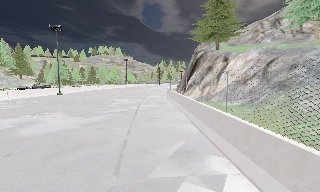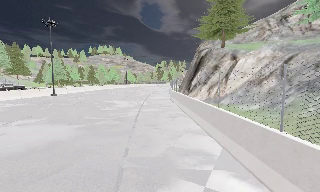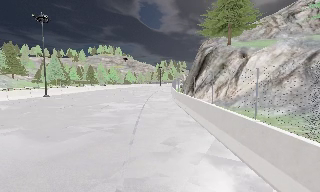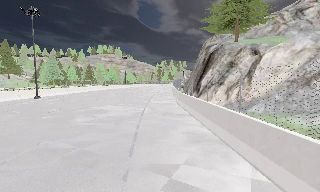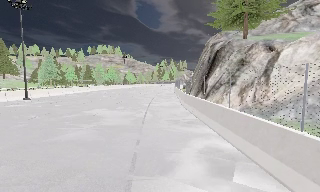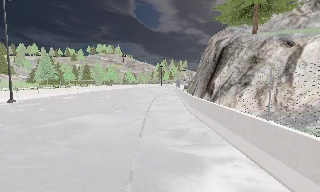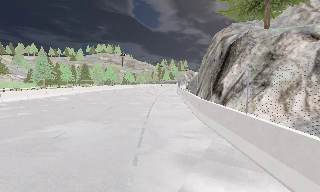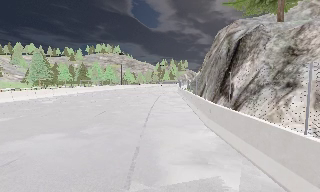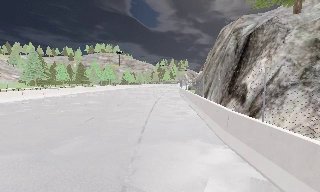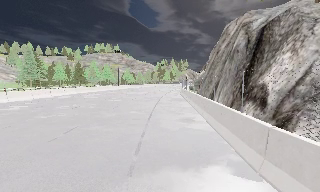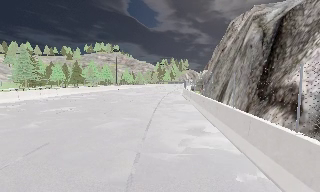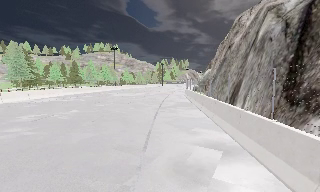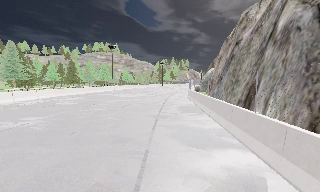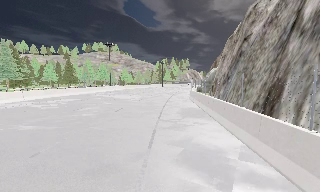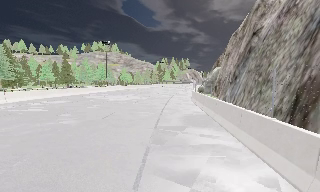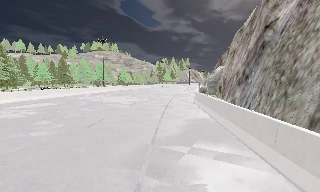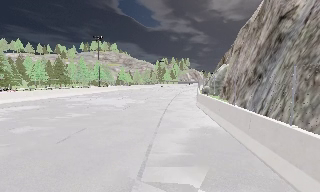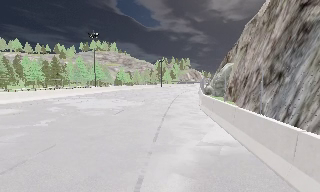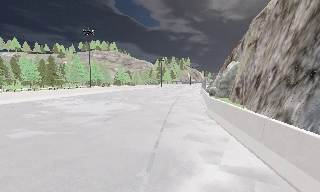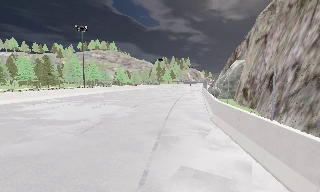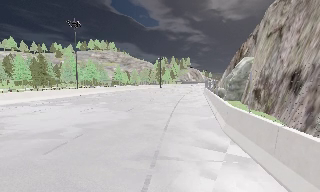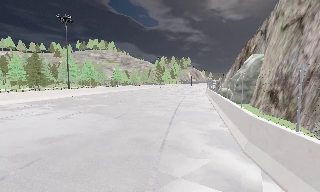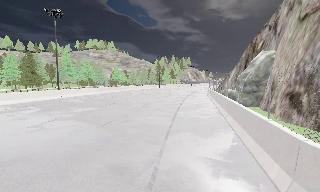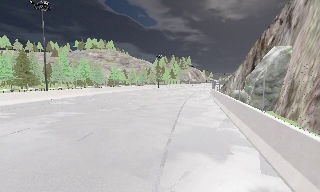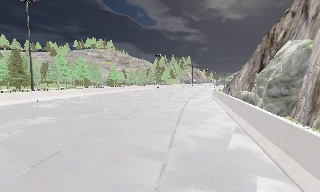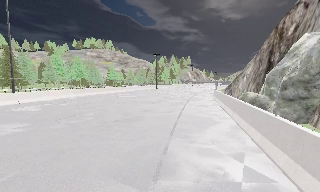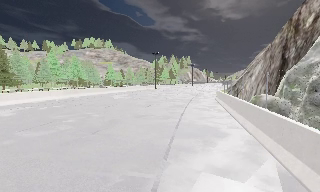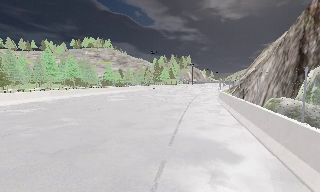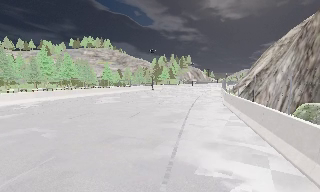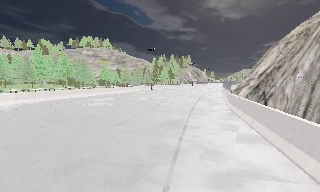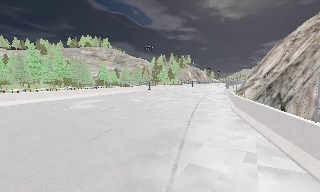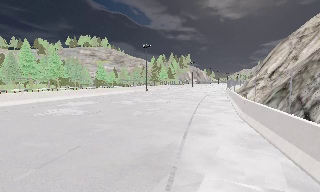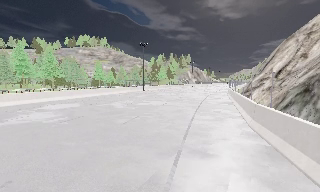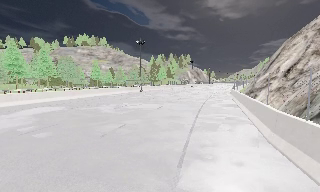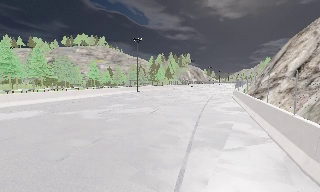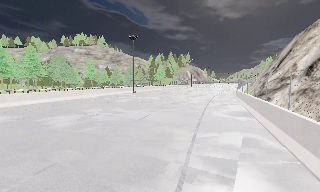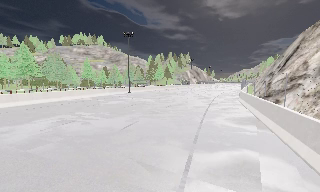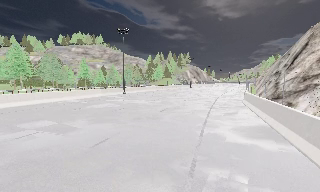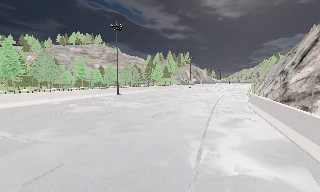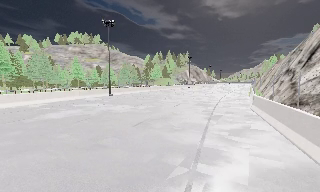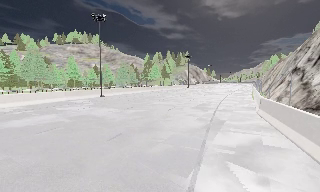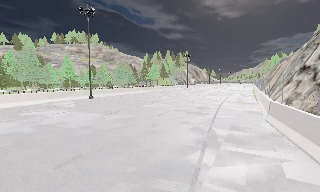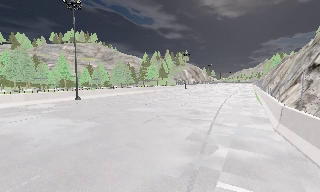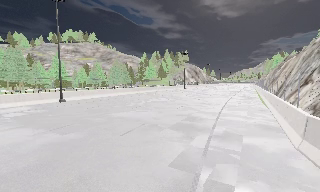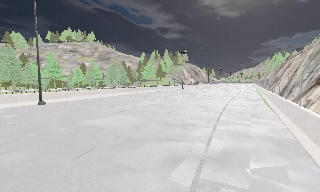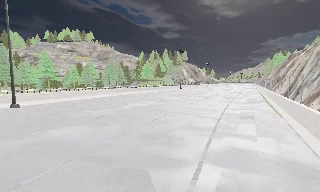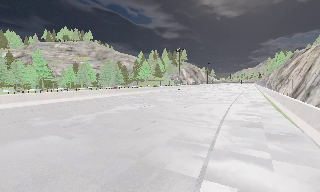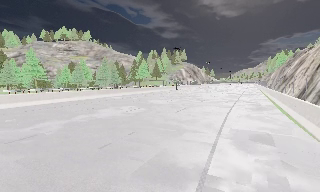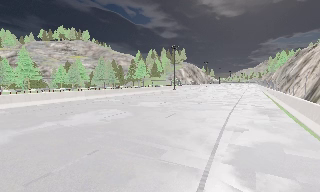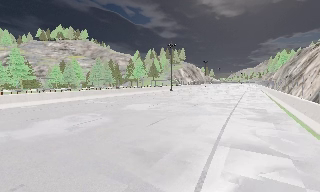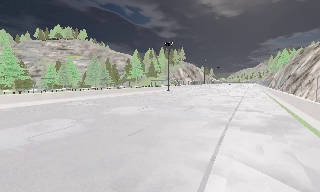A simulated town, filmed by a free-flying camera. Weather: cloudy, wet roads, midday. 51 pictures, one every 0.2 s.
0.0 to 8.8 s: The camera travels forward, about 90 m, so what stands in front looms larger.
8.8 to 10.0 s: The camera travels forward and to its right, about 13 m, so what stands in front looms larger.
The film runs forward here.
